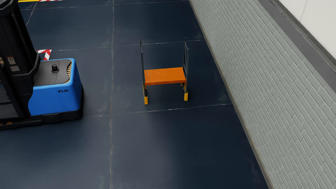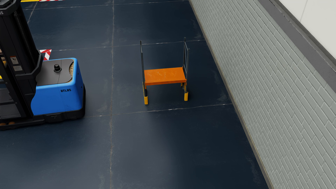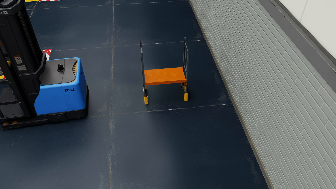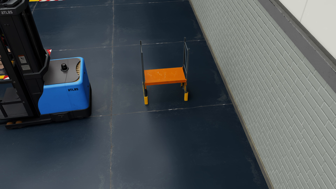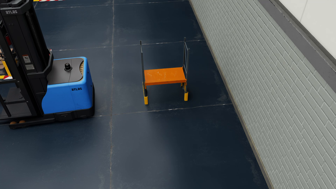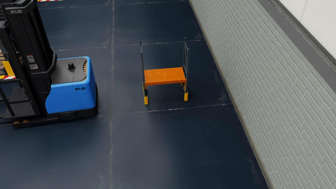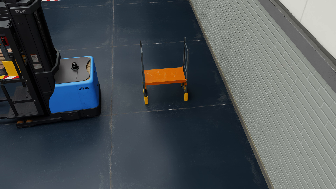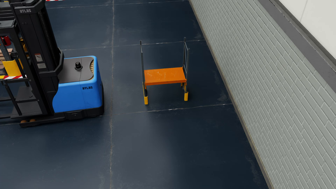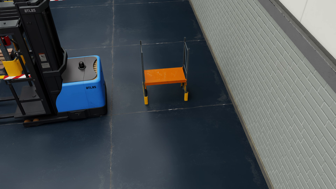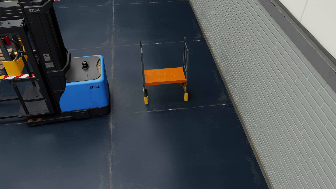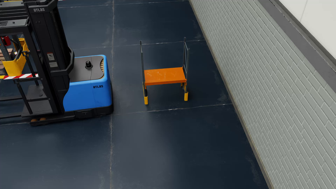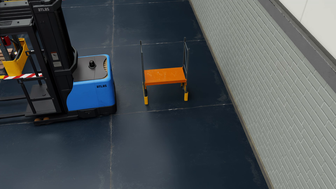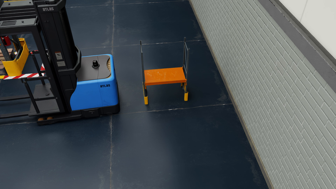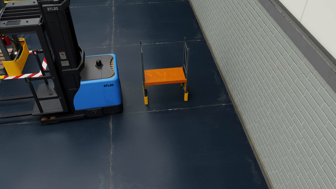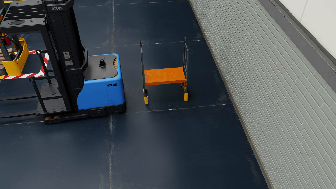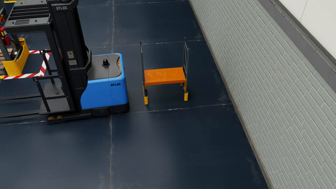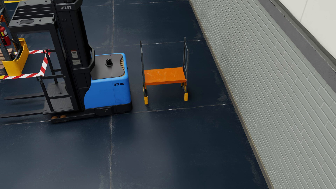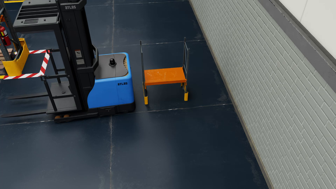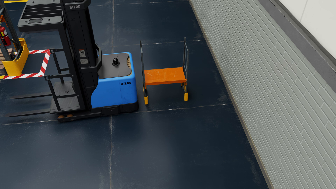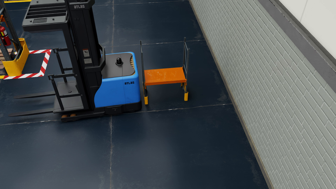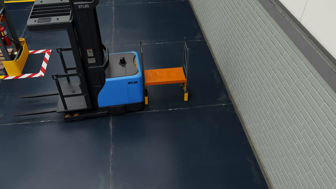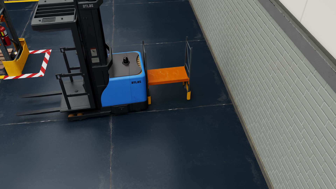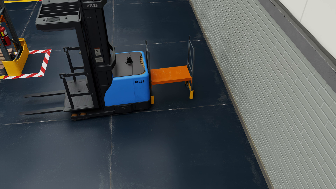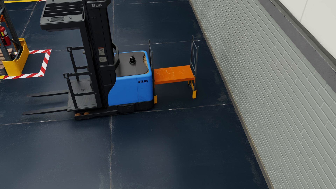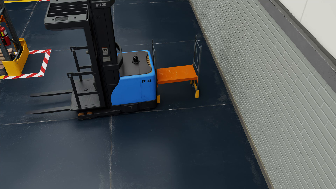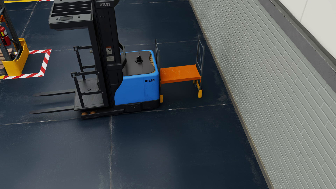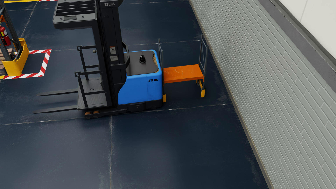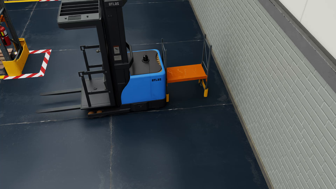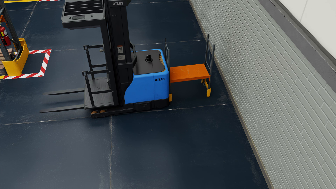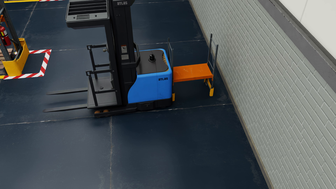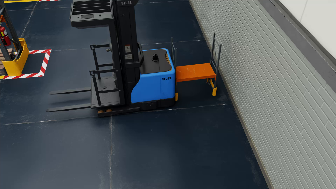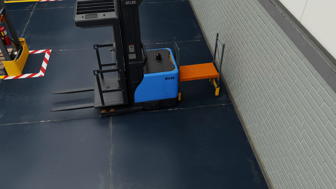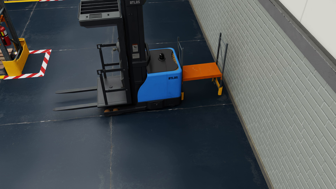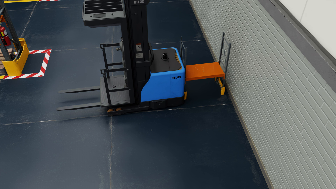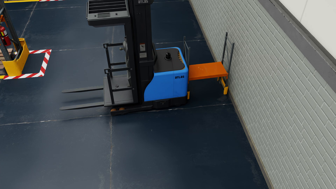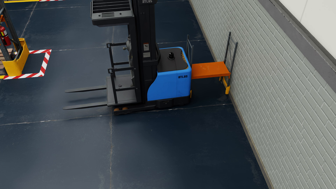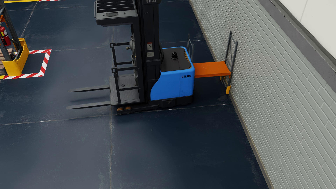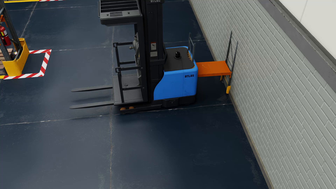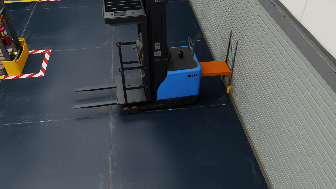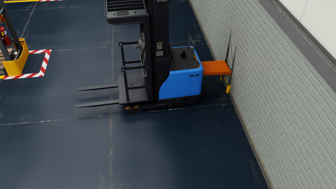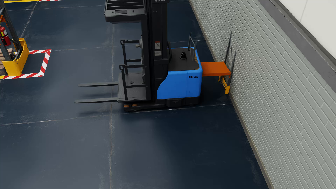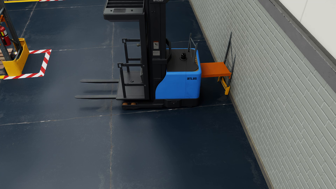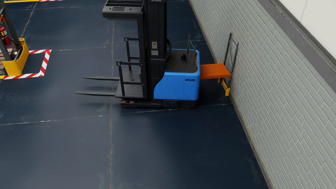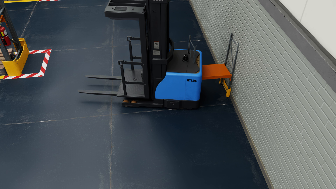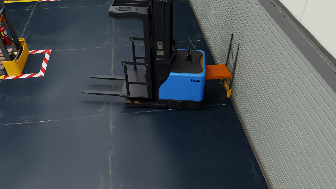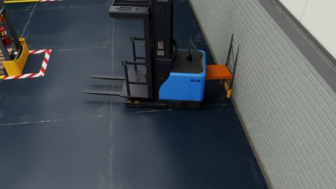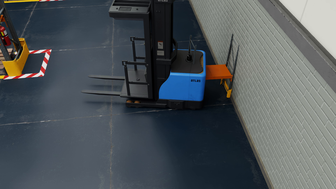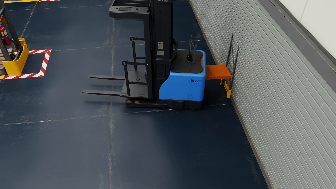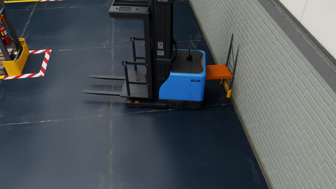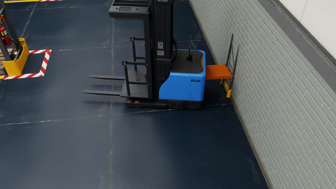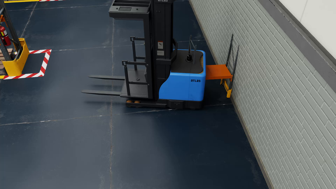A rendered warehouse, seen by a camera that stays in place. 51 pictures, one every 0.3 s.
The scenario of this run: A forklift runs into an object in its way.
